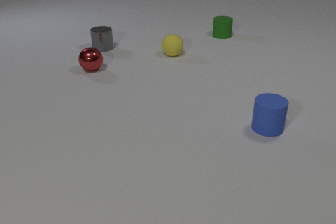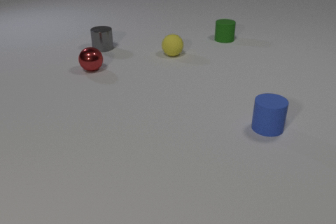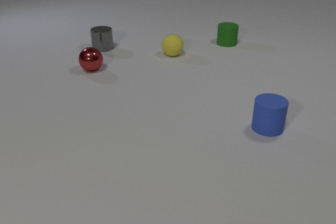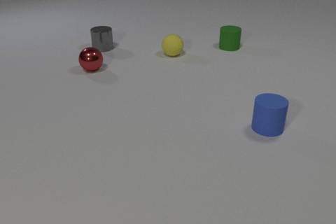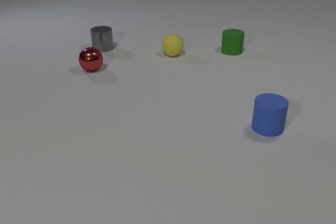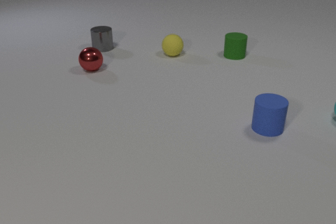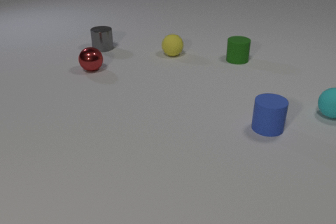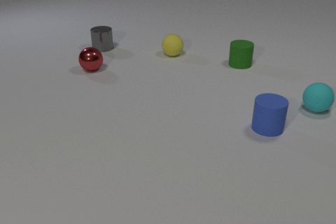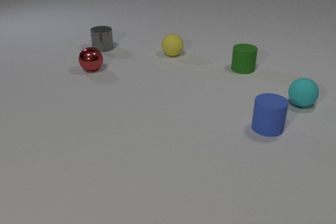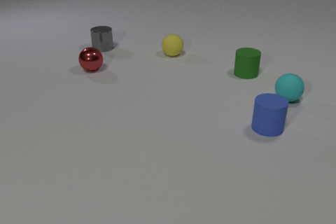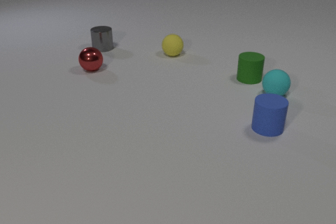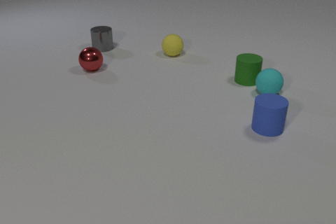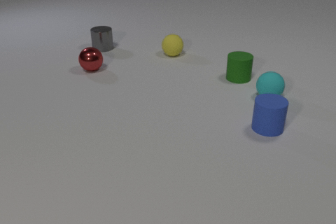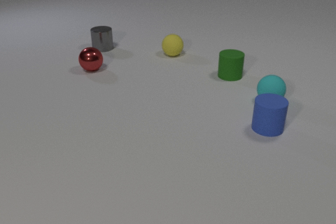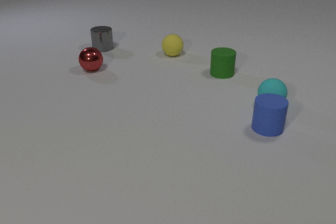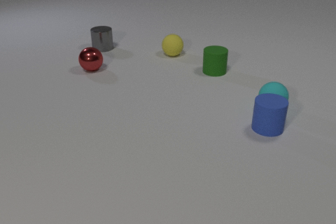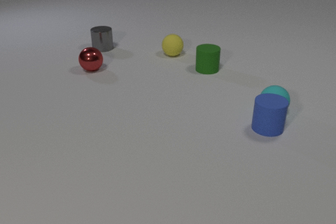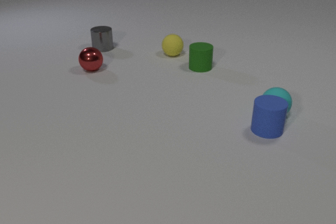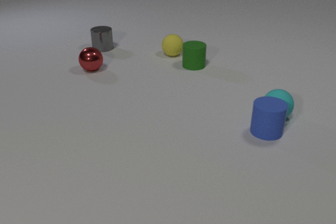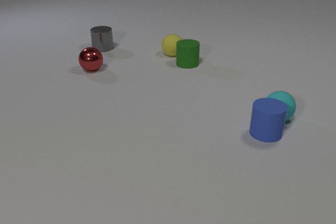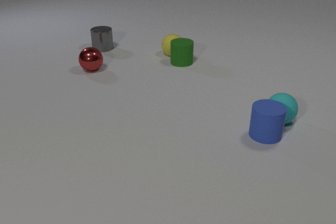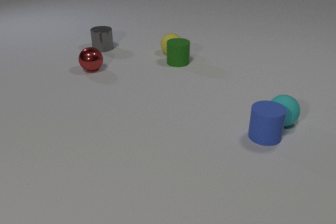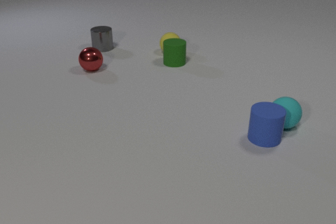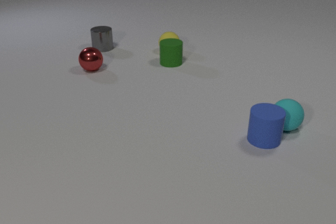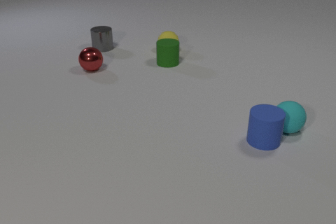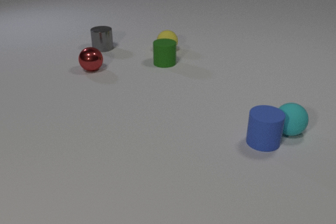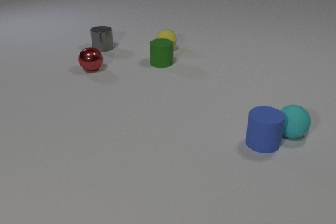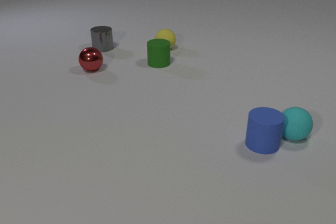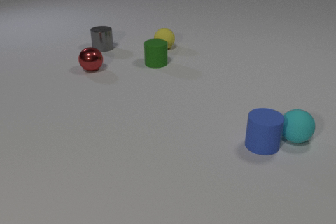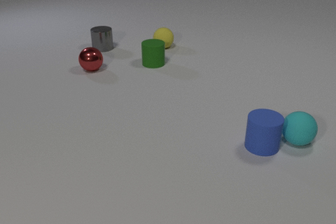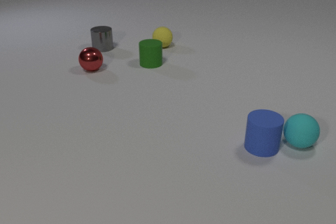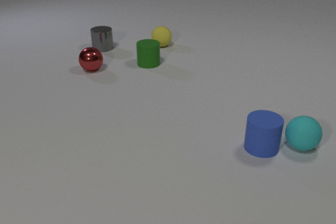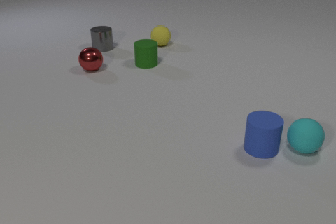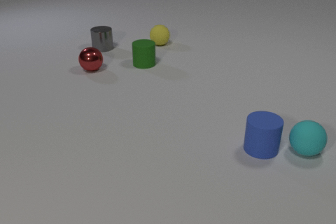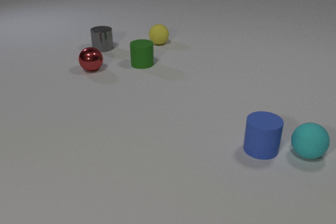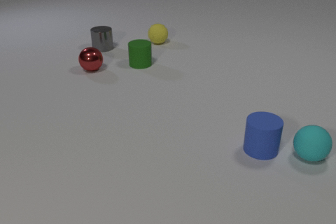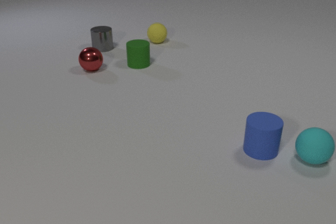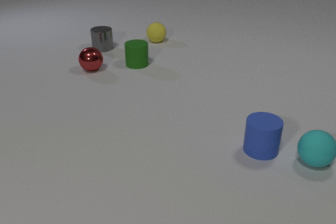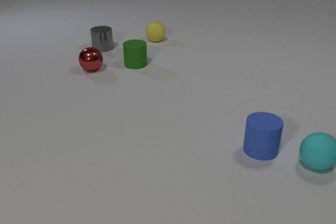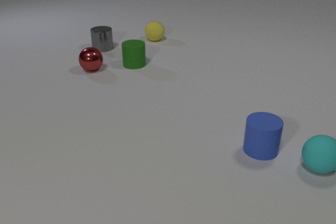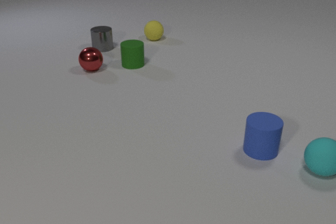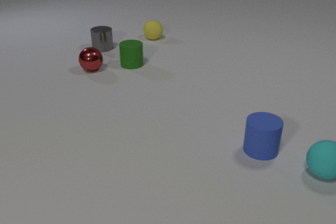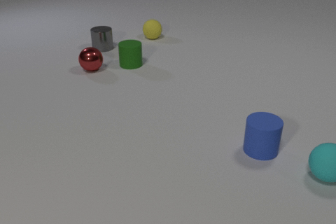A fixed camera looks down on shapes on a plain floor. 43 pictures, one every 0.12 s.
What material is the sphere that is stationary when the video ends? metal.
What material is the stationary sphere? metal.
How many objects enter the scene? 1.
0.00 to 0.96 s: The cyan rubber sphere comes in at the right edge, rolls to the left and away from the camera. The green rubber cylinder slides toward the camera.
0.96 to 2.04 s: The cyan rubber sphere rolls toward the camera and to the left. The green rubber cylinder slides to the left. The cyan rubber sphere and the green rubber cylinder collide. The cyan rubber sphere and the blue rubber cylinder collide.
2.04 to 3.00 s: The cyan rubber sphere rolls toward the camera and to the right. The green rubber cylinder slides to the left. The blue rubber cylinder slides toward the camera. The yellow rubber sphere rolls away from the camera and to the left. The green rubber cylinder and the yellow rubber sphere collide.
3.00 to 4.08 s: The cyan rubber sphere rolls toward the camera and to the right. The green rubber cylinder slides to the left. The blue rubber cylinder slides toward the camera. The yellow rubber sphere rolls away from the camera and to the left.
4.08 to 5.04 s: The cyan rubber sphere rolls toward the camera and to the right. The green rubber cylinder slides to the left. The yellow rubber sphere rolls away from the camera.
